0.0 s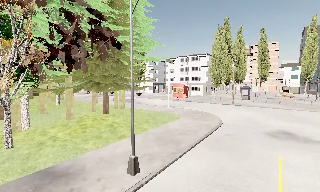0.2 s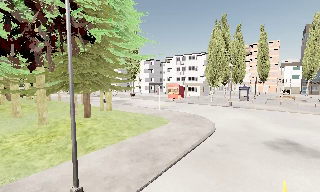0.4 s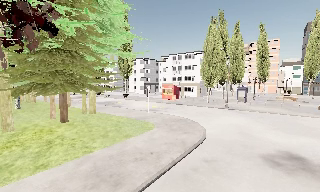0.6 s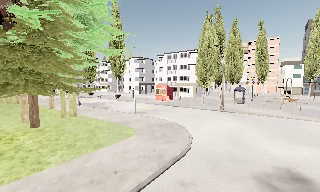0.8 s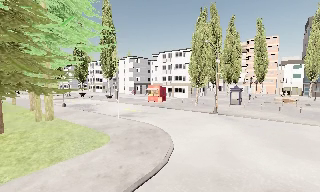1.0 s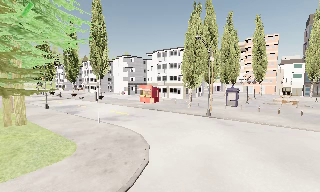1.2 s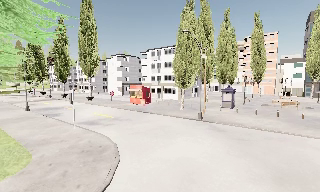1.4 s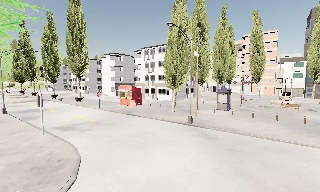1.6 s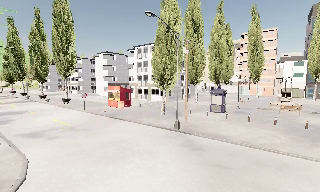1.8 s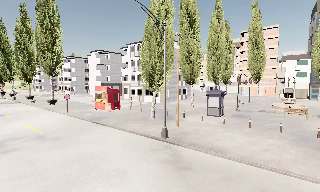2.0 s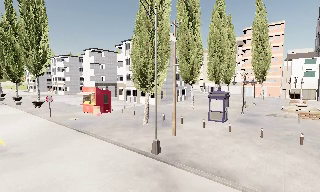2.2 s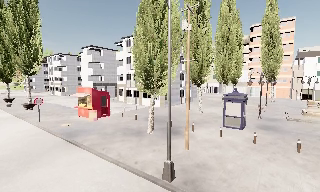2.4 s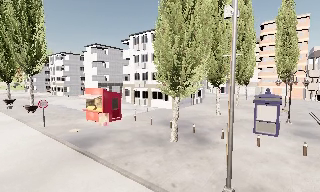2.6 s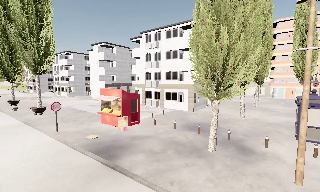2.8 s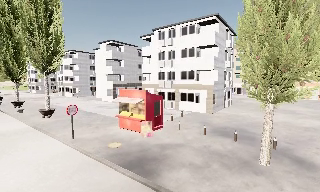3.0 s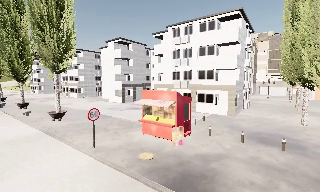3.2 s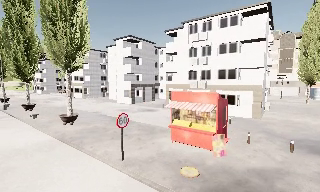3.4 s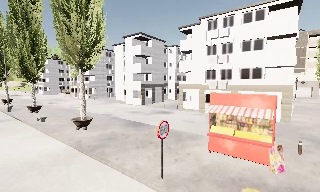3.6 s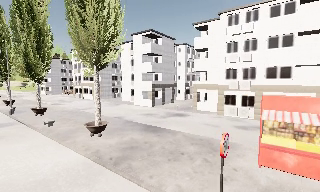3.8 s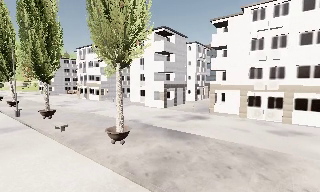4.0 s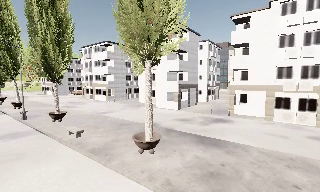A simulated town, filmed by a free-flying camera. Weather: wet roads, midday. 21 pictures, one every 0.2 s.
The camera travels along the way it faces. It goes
forward.
0.0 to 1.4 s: The camera travels forward and to its right, about 15 m, so what stands in front looms larger.
1.4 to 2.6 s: The camera travels forward, about 11 m, so what stands in front looms larger.
2.6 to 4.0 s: The camera travels to its left and forward, about 16 m, so close, fixed things drift to the right.
The film runs forward here.
